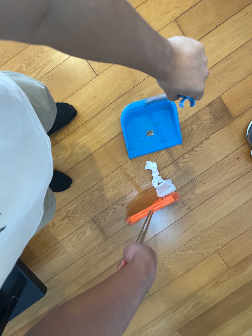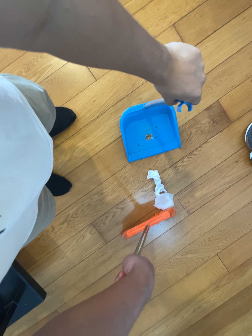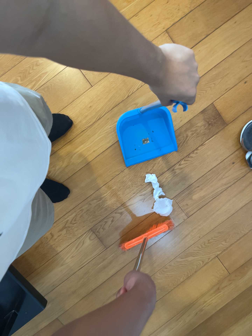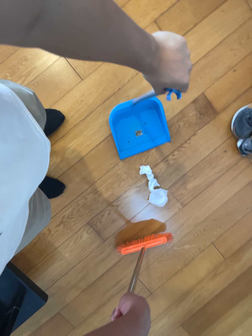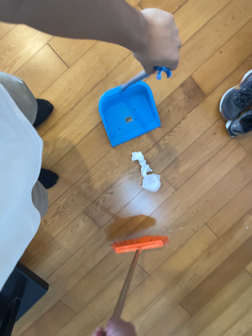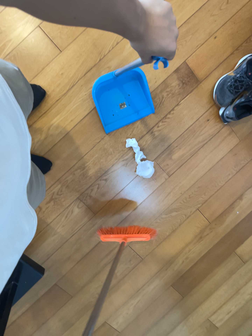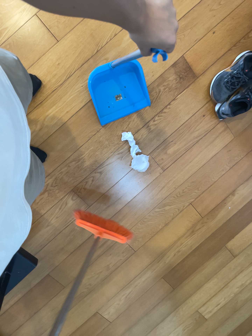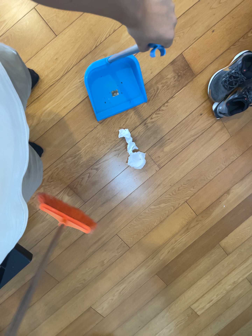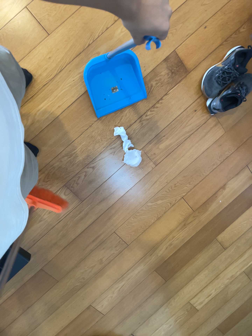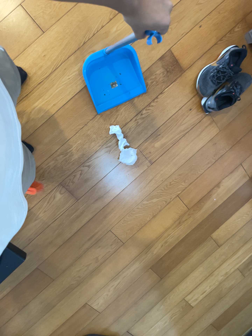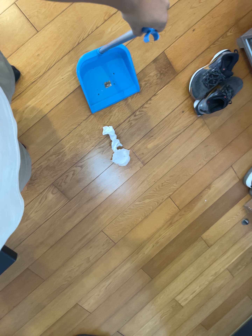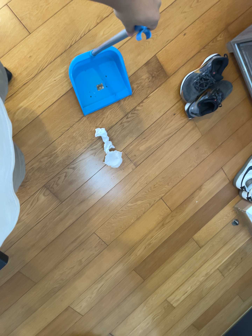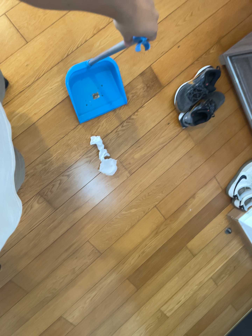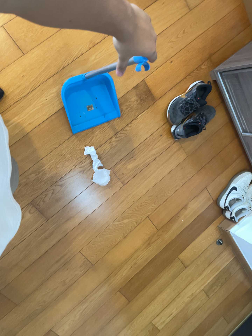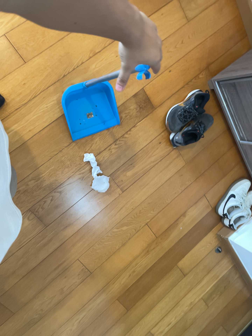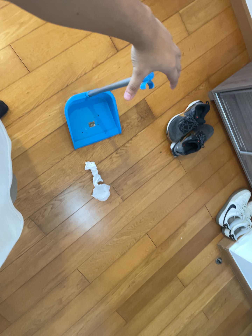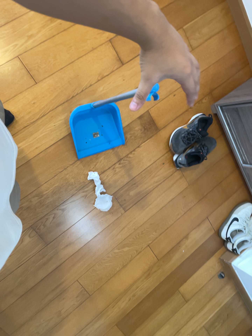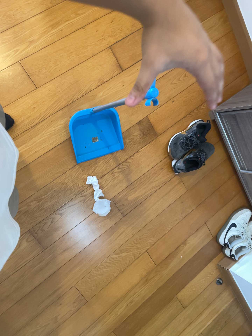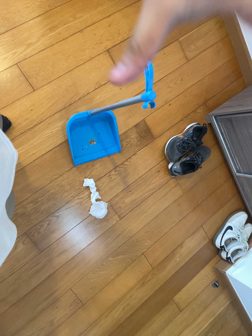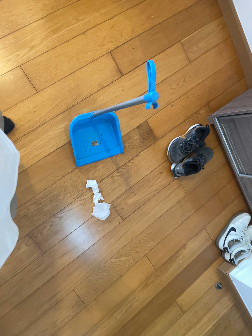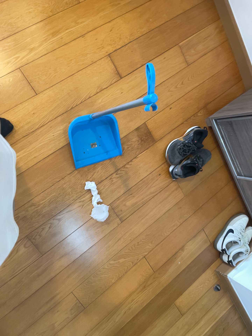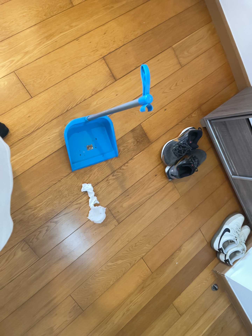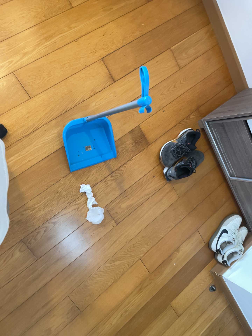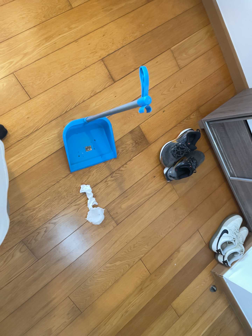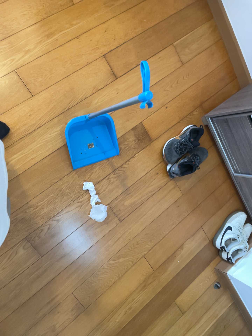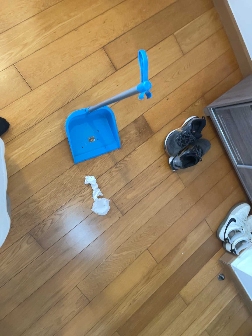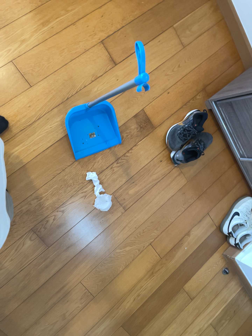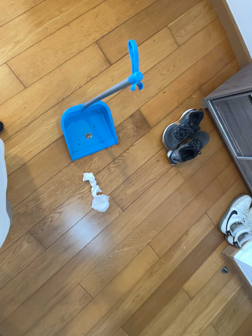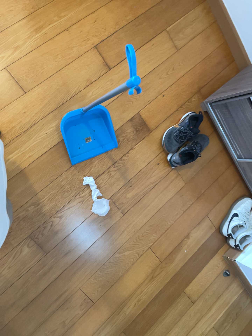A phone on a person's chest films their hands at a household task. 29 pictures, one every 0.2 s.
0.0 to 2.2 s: The scene slides to the left, as the camera pans about 15 degrees to its right. It travels backward, about 7 cm, so what stands in front gets smaller.
2.2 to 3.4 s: The camera's aim tips toward the top of its view by about 10 degrees, and the scene shifts downward.
3.4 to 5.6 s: The camera shifts only a little, or ends up much as it began.
The film runs backward here.
